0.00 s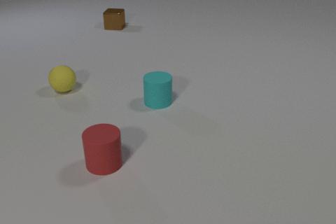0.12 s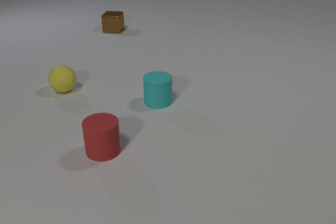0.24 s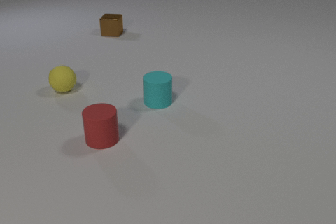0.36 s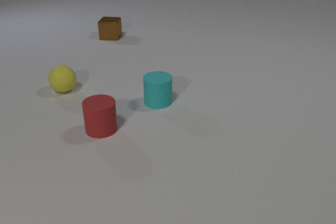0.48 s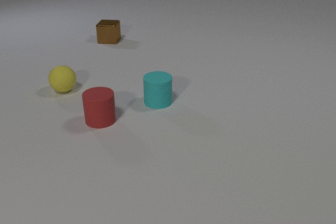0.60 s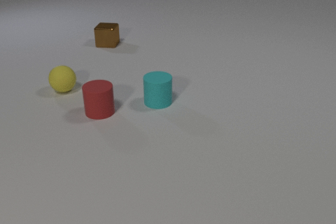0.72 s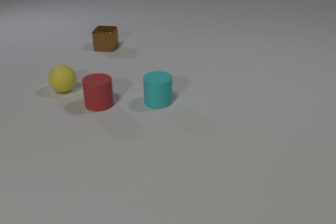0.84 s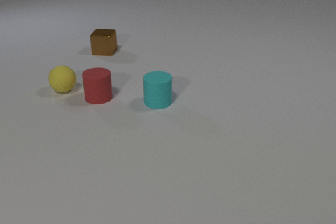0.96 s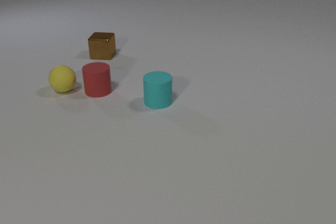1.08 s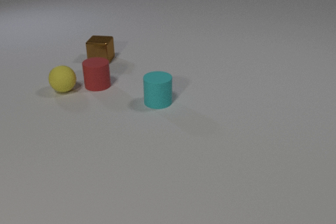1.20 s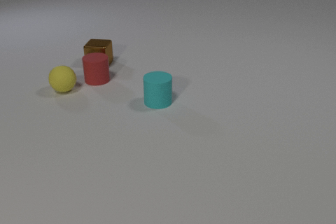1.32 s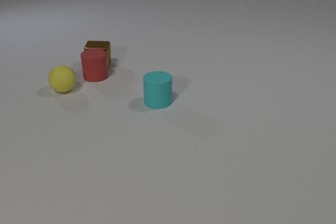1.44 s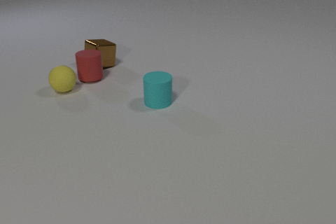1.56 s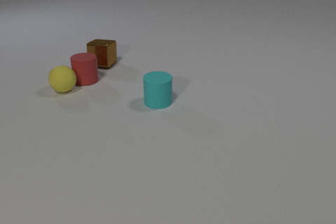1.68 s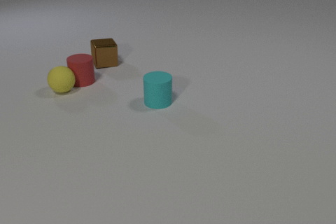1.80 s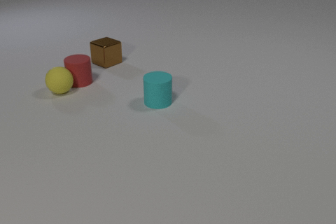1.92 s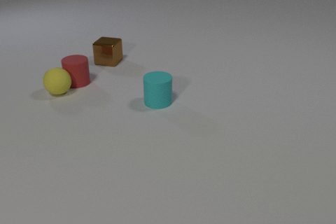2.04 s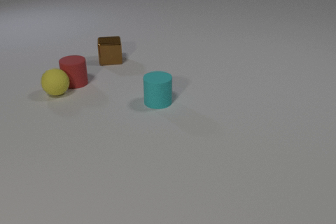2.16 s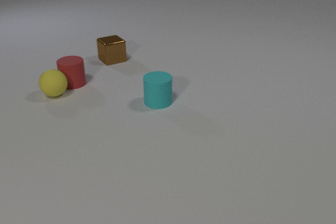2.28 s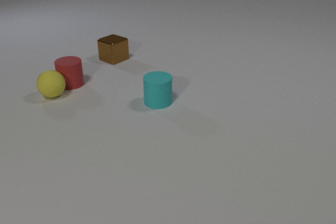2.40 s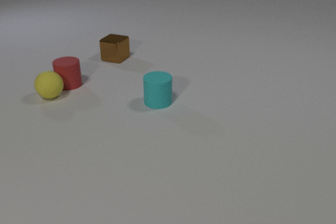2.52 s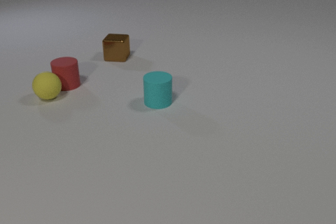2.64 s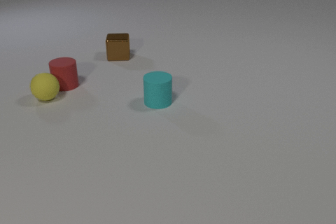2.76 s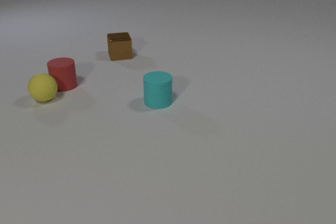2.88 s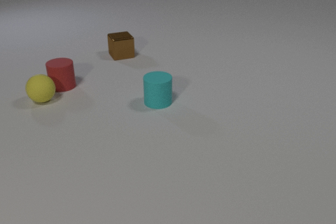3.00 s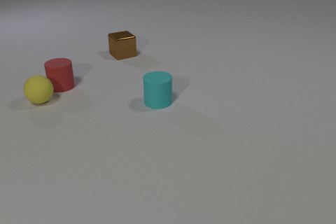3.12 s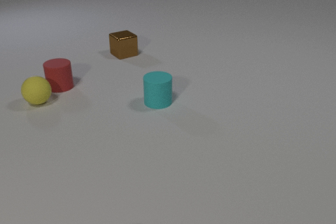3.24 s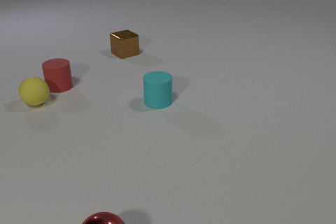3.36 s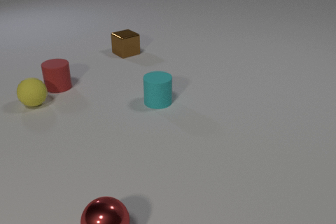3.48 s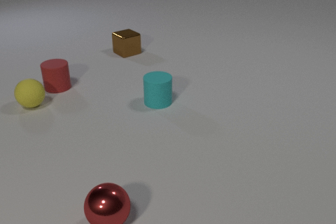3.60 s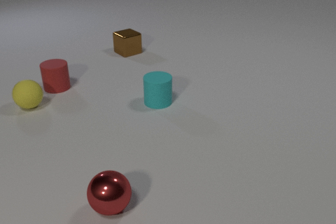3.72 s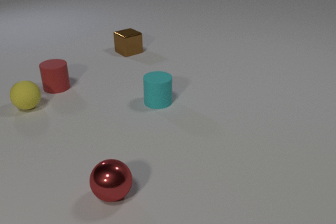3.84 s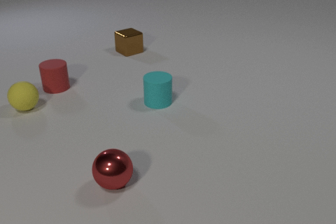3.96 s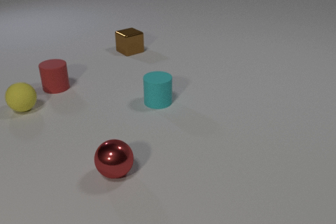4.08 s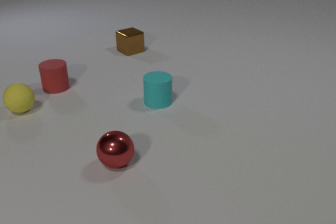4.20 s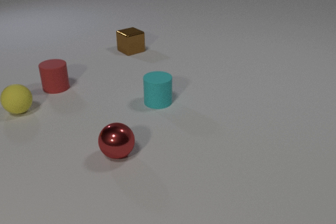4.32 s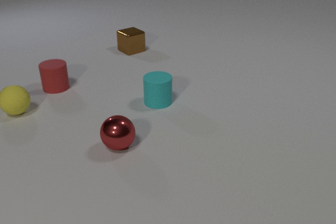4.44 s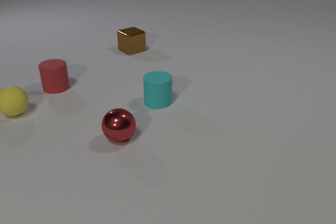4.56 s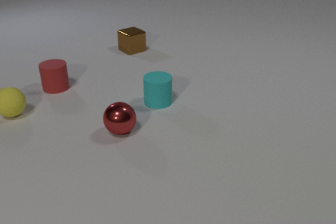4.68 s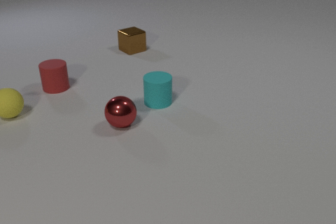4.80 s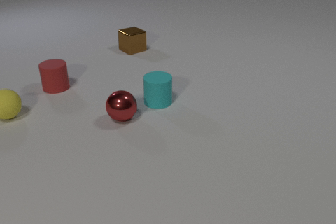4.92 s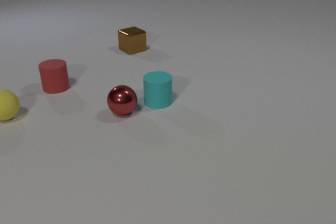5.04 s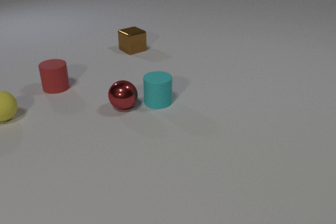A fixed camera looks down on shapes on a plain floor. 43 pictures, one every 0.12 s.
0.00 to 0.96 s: The brown metal cube slides toward the camera. The red rubber cylinder slides away from the camera.
0.96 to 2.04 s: The brown metal cube slides toward the camera and to the right. The red rubber cylinder slides away from the camera and to the left. The yellow rubber sphere rolls to the left and toward the camera. The brown metal cube and the red rubber cylinder collide. The red rubber cylinder and the yellow rubber sphere collide.
2.04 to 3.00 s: The brown metal cube slides away from the camera and to the right. The red rubber cylinder slides to the left. The yellow rubber sphere rolls to the left and toward the camera.
3.00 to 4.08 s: The brown metal cube slides away from the camera and to the right. The red rubber cylinder slides to the left. The yellow rubber sphere rolls to the left and toward the camera. The red metal sphere comes in at the bottom edge, rolls away from the camera.
4.08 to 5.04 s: The yellow rubber sphere rolls to the left and toward the camera. The red metal sphere rolls away from the camera.
What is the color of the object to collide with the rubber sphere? red.
What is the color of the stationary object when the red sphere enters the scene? cyan.
What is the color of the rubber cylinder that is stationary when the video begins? cyan.
